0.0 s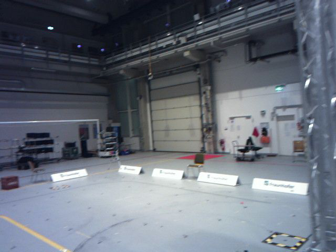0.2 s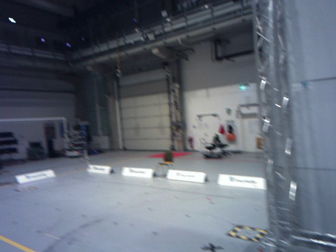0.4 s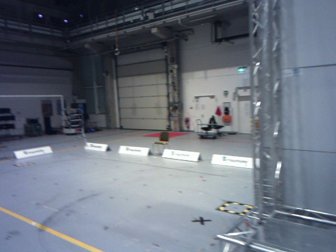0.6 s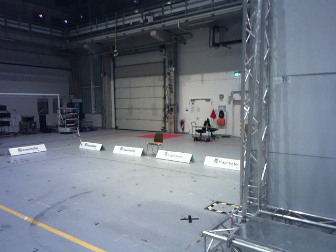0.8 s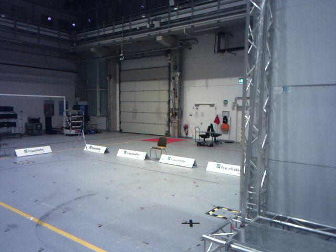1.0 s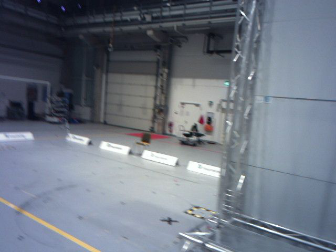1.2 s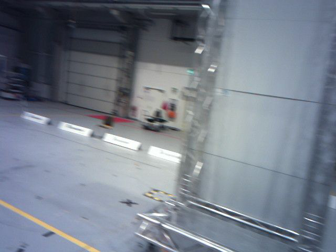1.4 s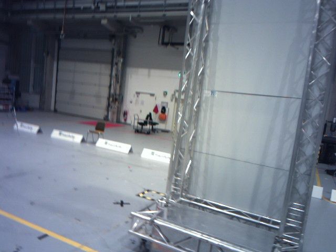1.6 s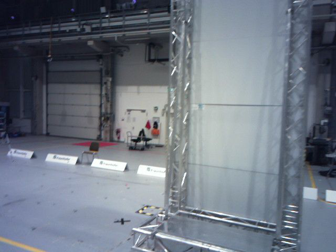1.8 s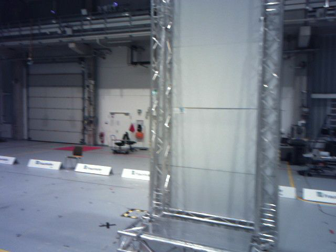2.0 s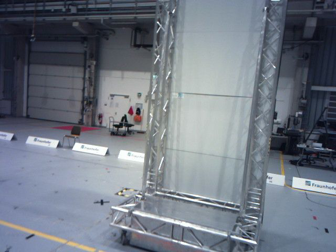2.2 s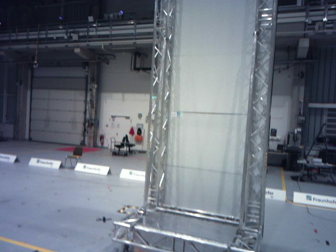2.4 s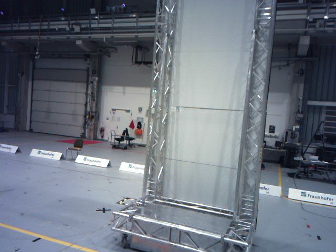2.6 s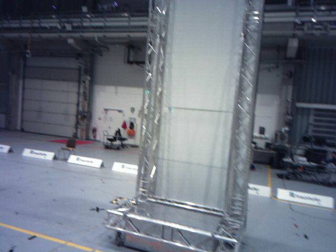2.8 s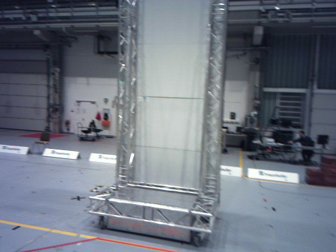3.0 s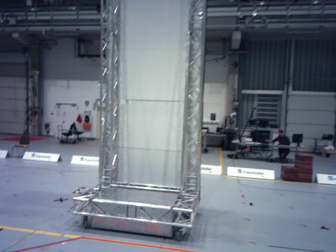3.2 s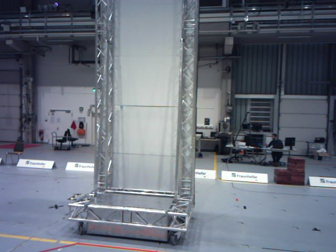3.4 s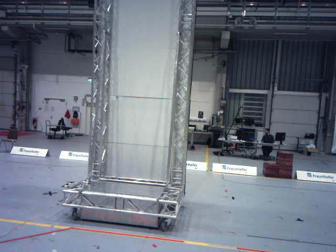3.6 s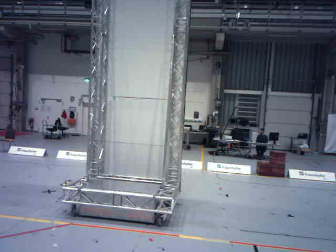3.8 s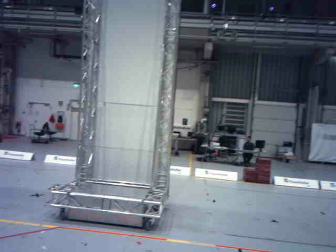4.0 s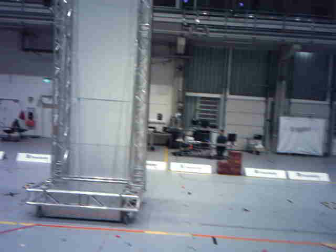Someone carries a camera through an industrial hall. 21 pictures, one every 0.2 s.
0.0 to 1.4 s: The scene slides to the left, as the camera pans about 20 degrees to its right. It travels backward, about 1 m, so what stands in front gets smaller. It leans over to its left by about 10 degrees, and the scene rotates clockwise.
1.4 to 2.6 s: The camera travels backward, about 0.9 m, so what stands in front gets smaller.
2.6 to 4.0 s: The camera pans to its right, which is clockwise from overhead, by about 20 degrees. It travels backward, about 1.2 m, so what stands in front gets smaller.
The film runs backward here.
